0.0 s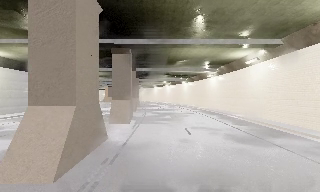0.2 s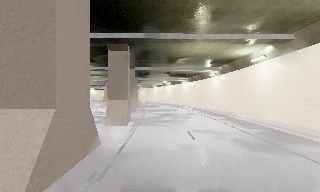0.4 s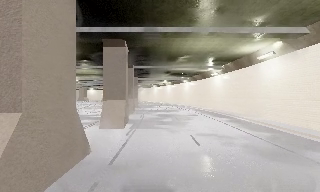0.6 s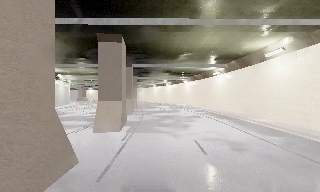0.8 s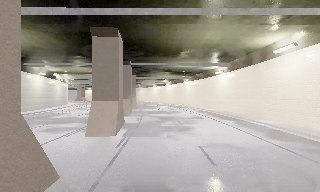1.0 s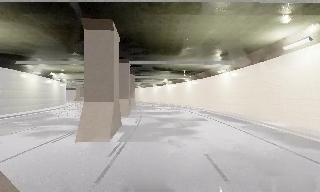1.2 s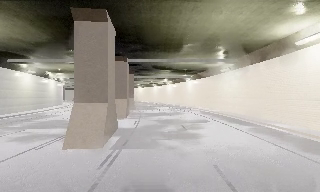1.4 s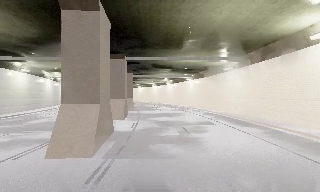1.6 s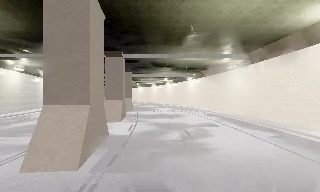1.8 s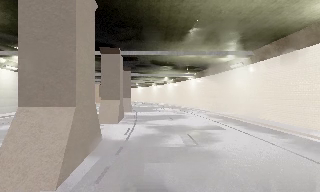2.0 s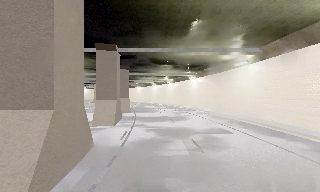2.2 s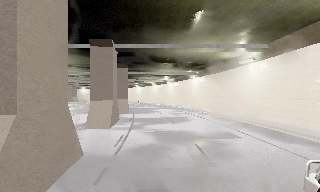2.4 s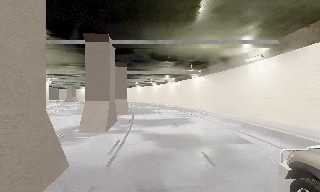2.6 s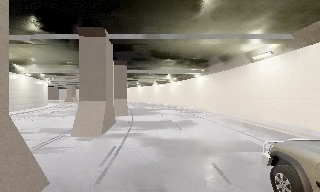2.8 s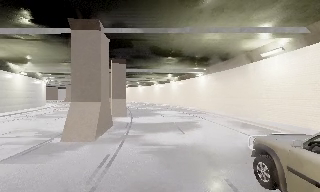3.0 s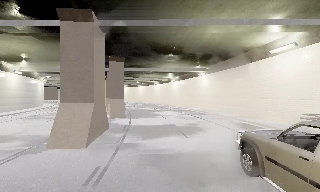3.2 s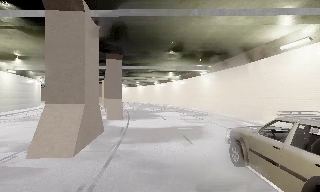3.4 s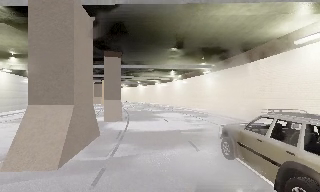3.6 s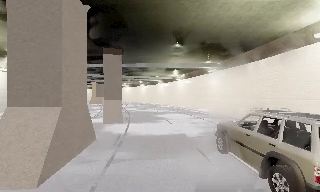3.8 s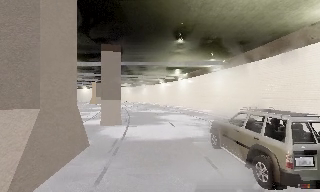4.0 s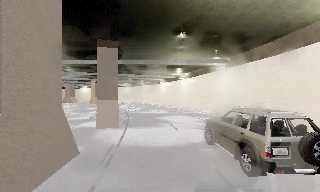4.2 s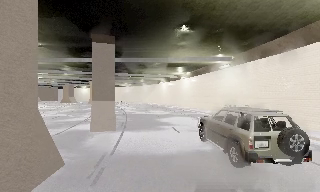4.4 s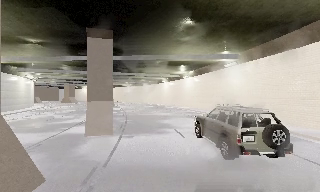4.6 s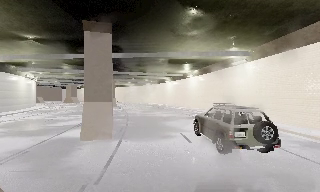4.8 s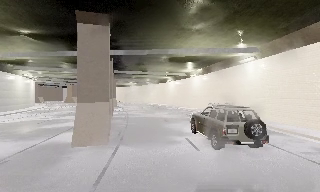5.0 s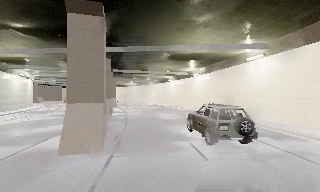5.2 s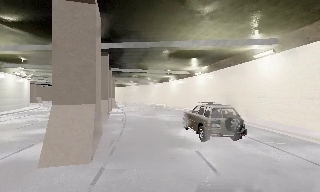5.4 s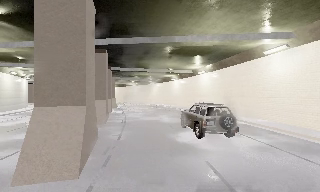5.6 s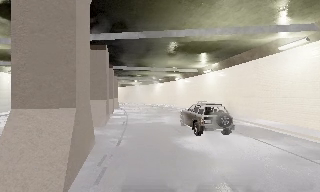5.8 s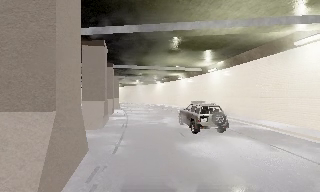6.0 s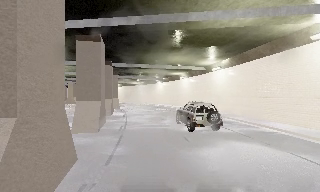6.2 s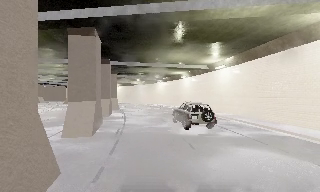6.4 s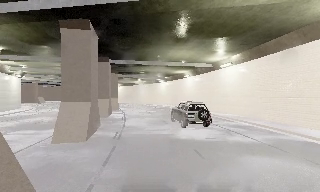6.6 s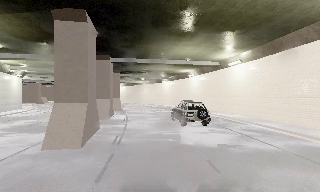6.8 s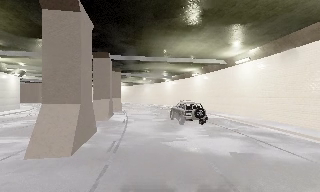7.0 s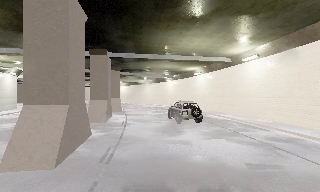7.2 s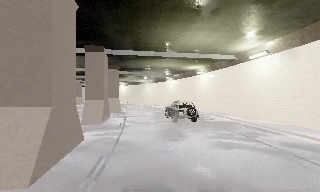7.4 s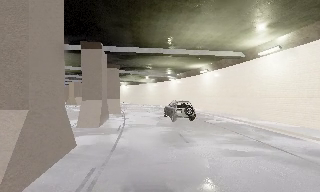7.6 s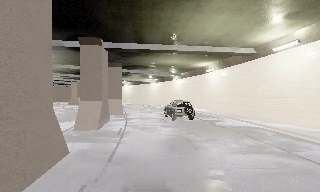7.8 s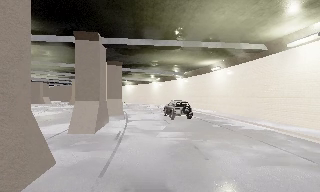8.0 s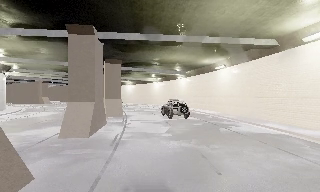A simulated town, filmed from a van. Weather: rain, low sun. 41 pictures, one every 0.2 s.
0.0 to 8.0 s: The camera swings to its left by about 15 degrees, and the scene slides to the right. It travels forward, about 40 m, so what stands in front looms larger.
The film runs forward here.
